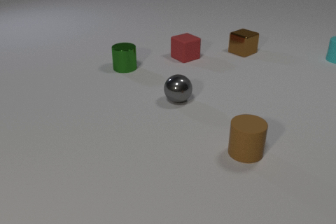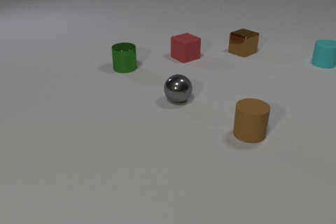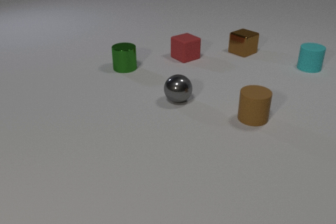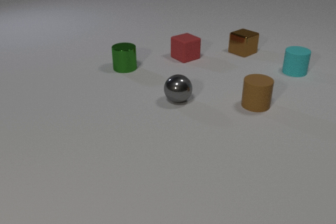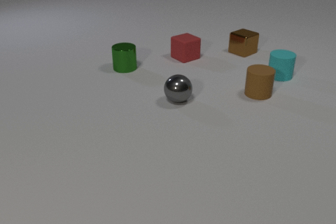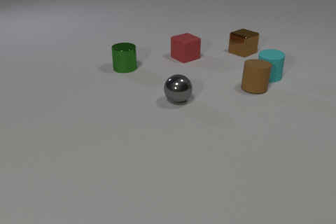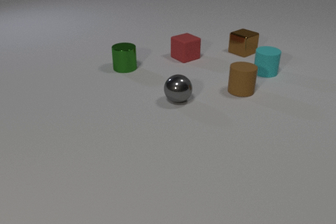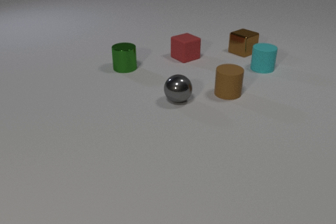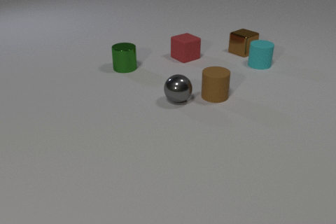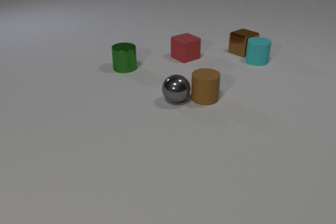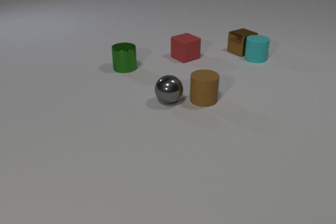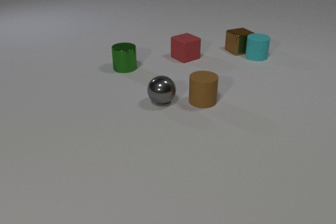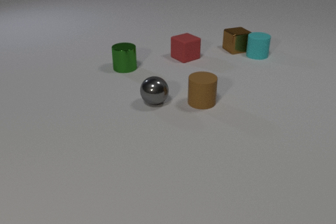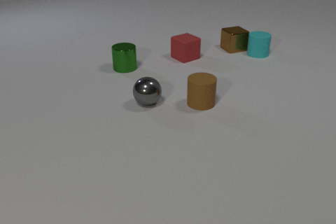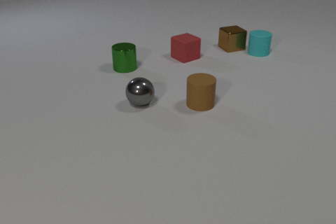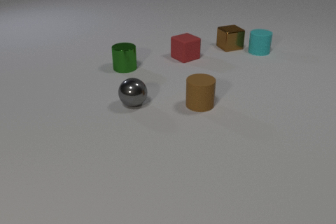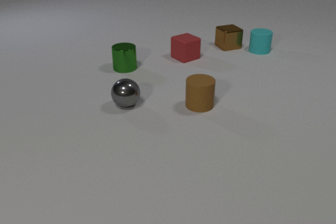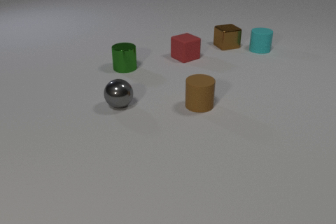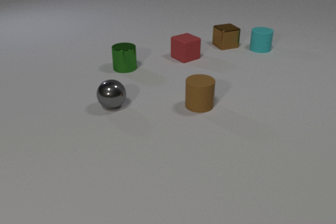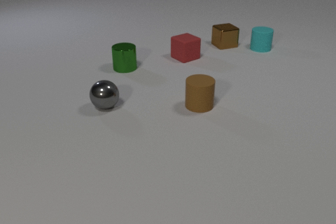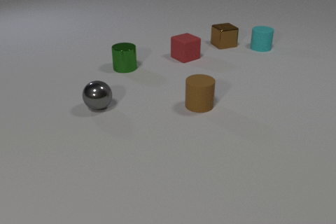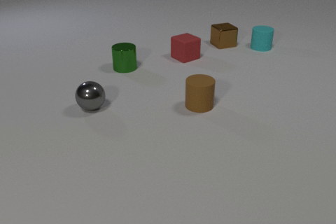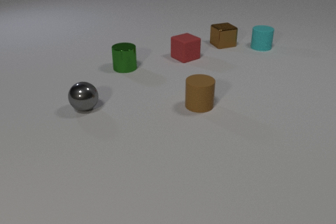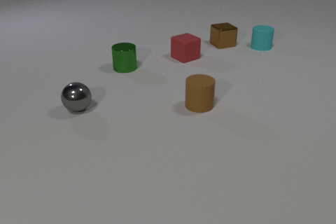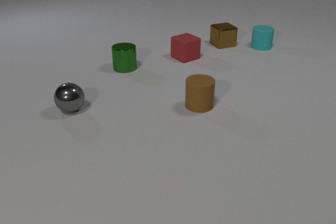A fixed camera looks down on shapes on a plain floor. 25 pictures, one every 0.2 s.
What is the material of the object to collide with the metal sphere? rubber.
What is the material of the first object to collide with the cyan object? rubber.
How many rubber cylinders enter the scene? 0.
0.0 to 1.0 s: The cyan rubber cylinder slides toward the camera and to the left. The brown rubber cylinder slides away from the camera. The cyan rubber cylinder and the brown rubber cylinder collide.
1.0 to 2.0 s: The cyan rubber cylinder slides away from the camera. The brown rubber cylinder slides to the left and toward the camera. The gray metal sphere rolls to the left. The brown rubber cylinder and the gray metal sphere collide. The cyan rubber cylinder and the brown metal cube collide.
2.0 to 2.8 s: The cyan rubber cylinder slides away from the camera. The brown rubber cylinder slides toward the camera. The gray metal sphere rolls to the left. The brown metal cube slides to the left and away from the camera.
2.8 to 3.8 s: The cyan rubber cylinder slides away from the camera. The gray metal sphere rolls to the left. The brown metal cube slides to the left and away from the camera.
3.8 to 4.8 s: The cyan rubber cylinder slides away from the camera. The gray metal sphere rolls to the left.
